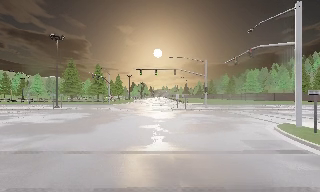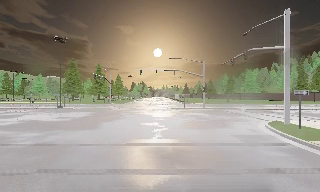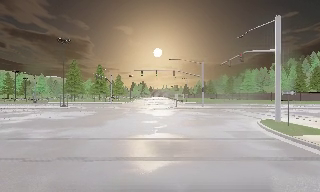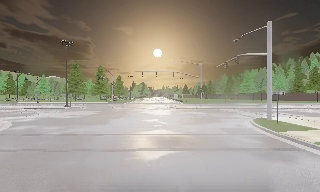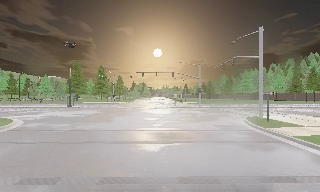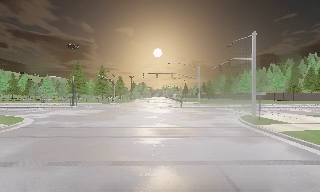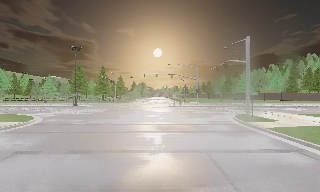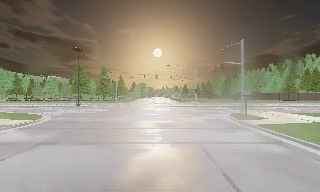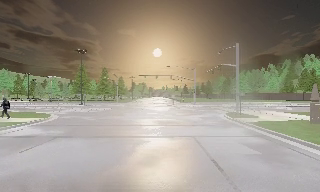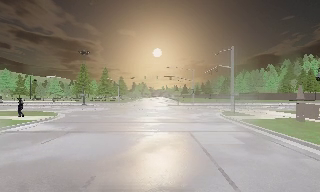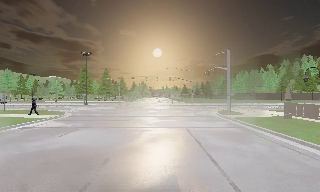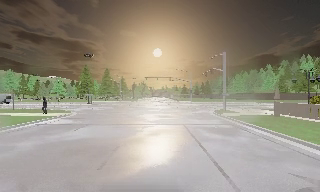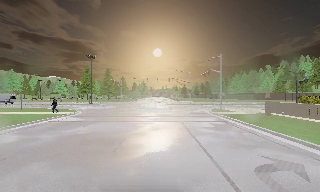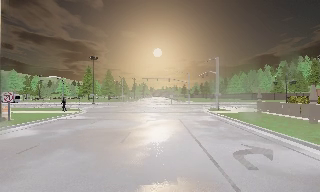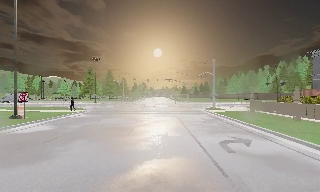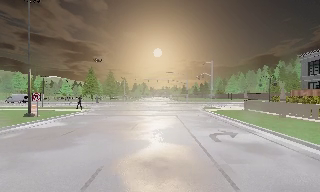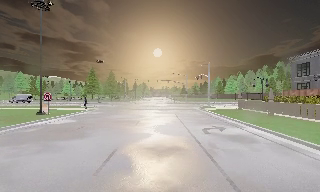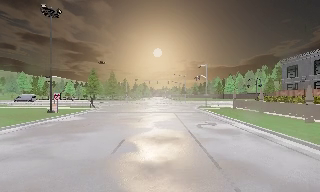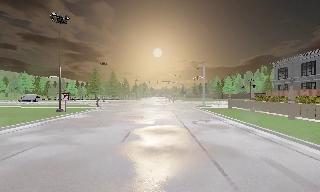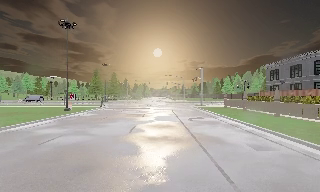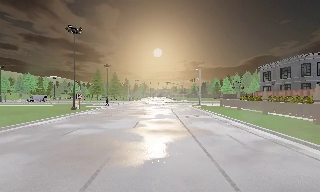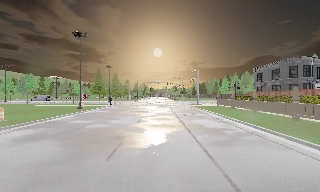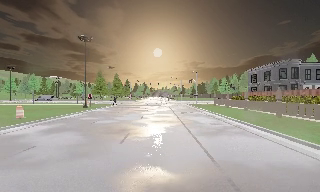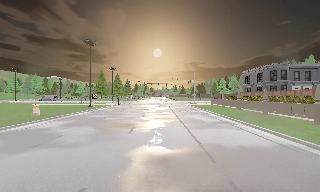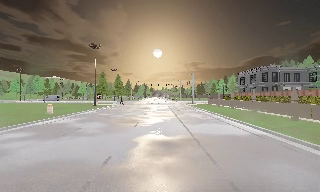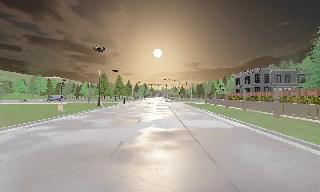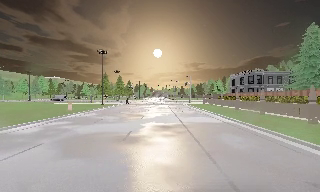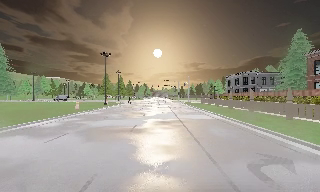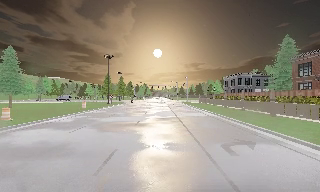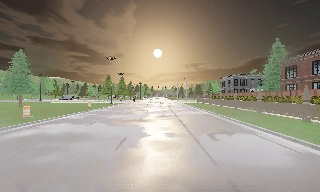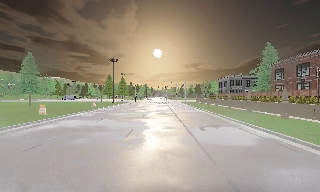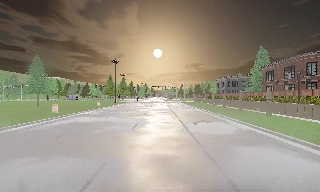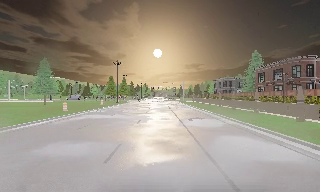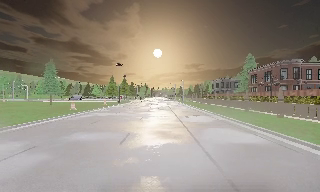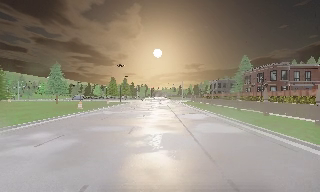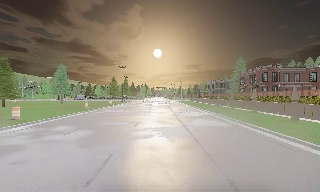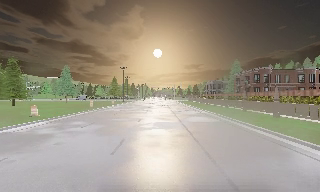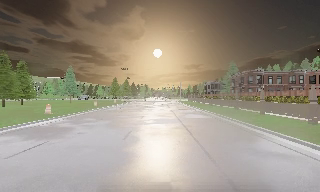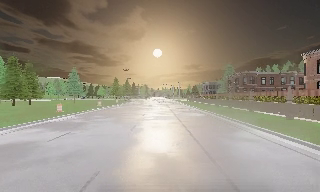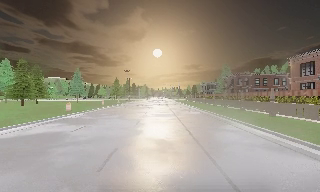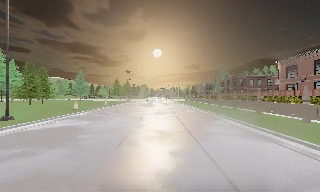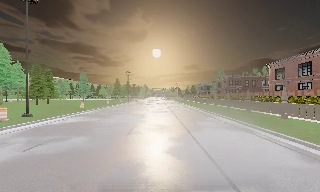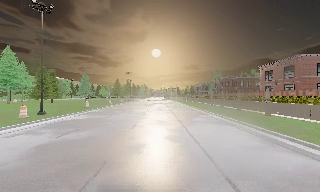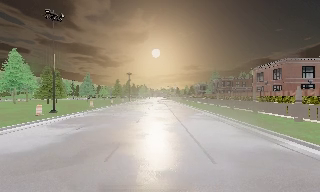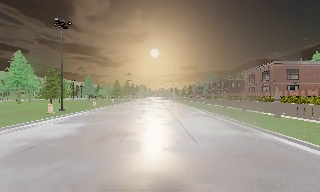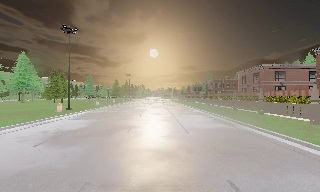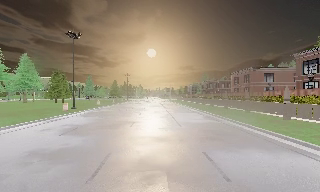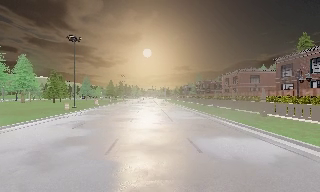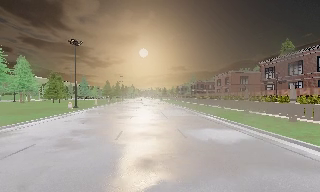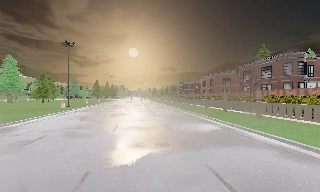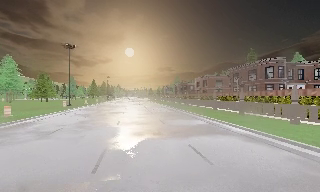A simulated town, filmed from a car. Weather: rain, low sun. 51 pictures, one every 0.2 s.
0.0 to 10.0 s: The camera travels backward, about 85 m, so what stands in front gets smaller. It gains speed.
The film runs backward here.
